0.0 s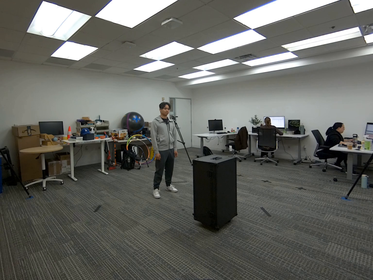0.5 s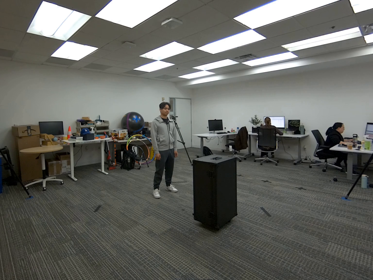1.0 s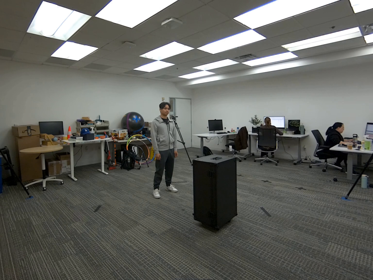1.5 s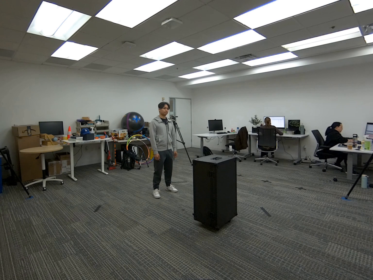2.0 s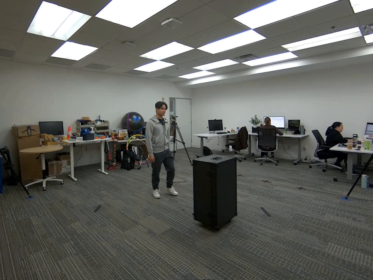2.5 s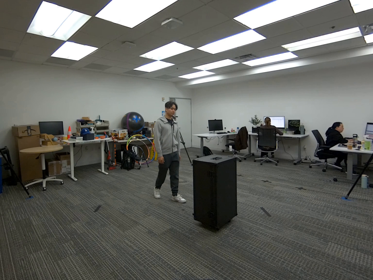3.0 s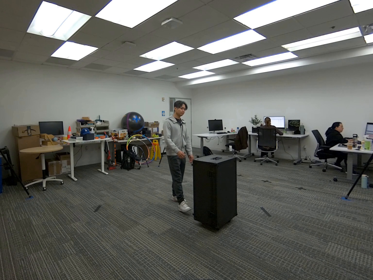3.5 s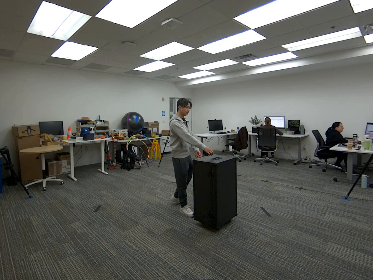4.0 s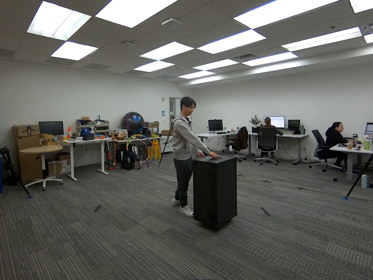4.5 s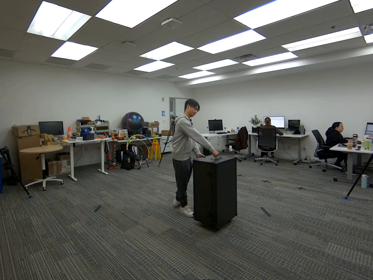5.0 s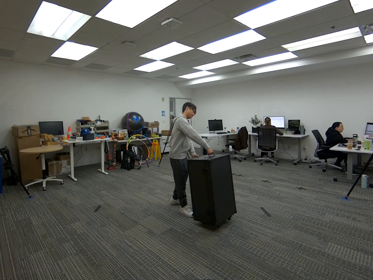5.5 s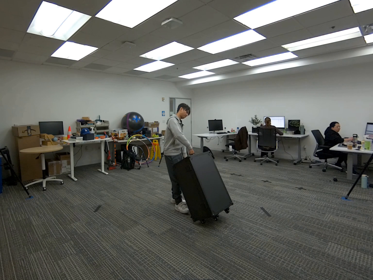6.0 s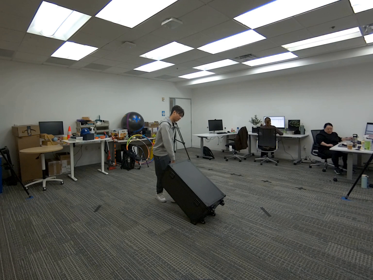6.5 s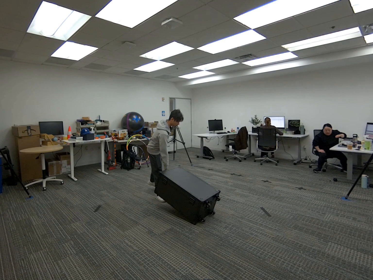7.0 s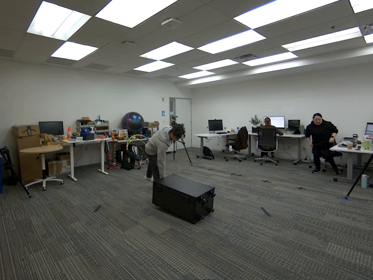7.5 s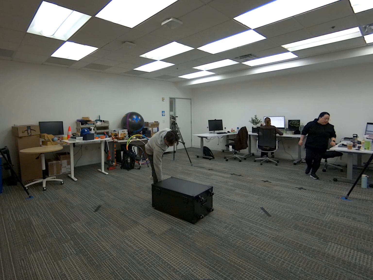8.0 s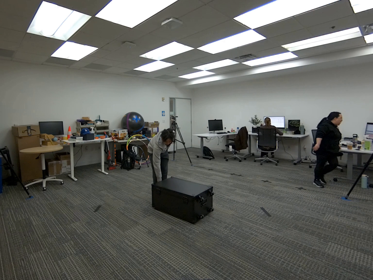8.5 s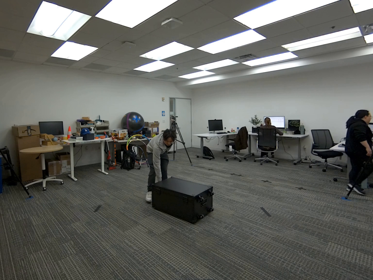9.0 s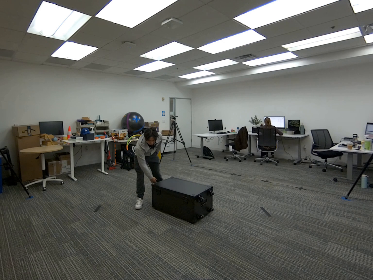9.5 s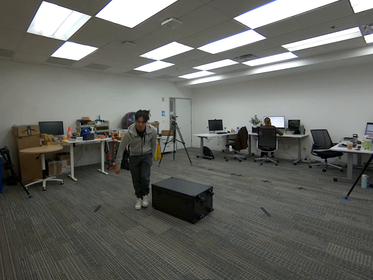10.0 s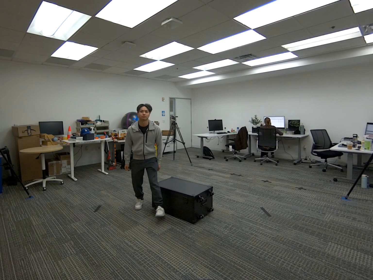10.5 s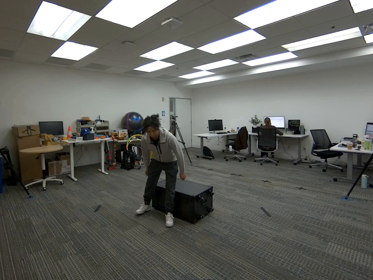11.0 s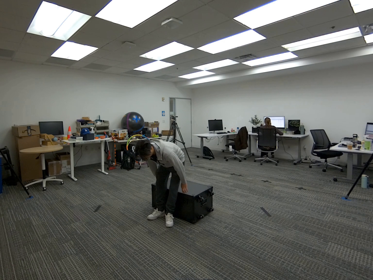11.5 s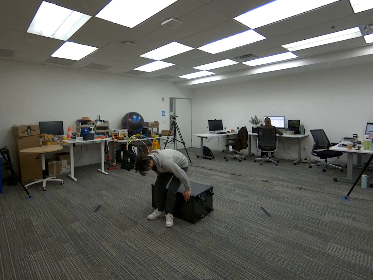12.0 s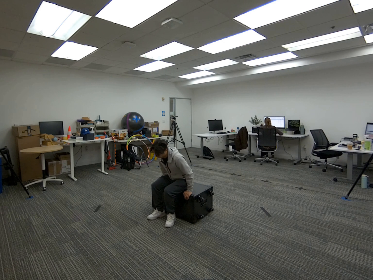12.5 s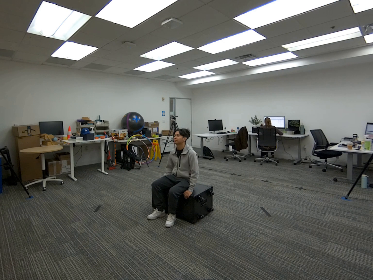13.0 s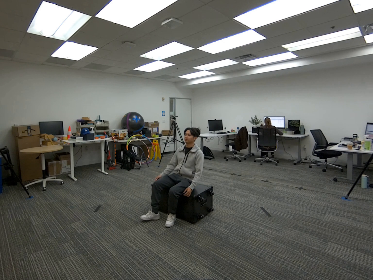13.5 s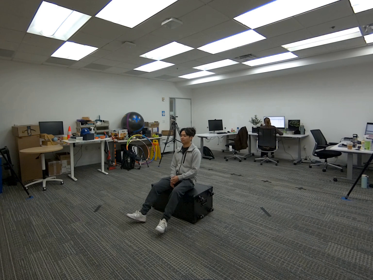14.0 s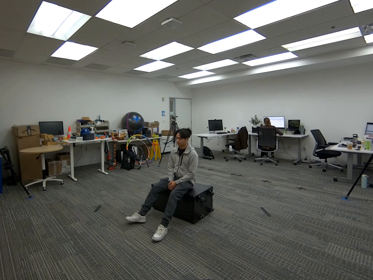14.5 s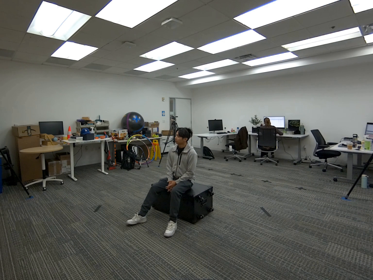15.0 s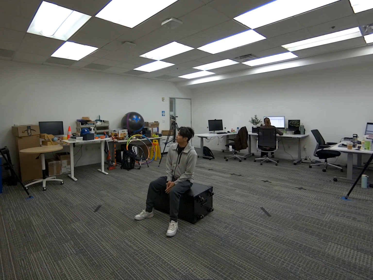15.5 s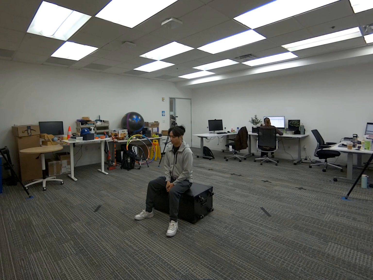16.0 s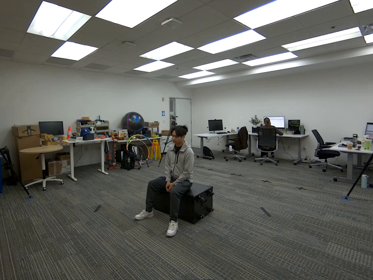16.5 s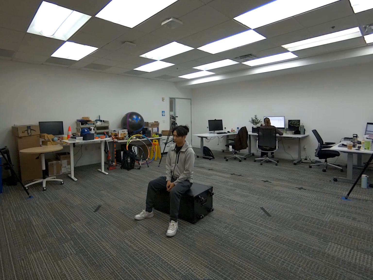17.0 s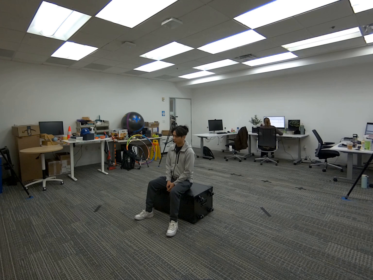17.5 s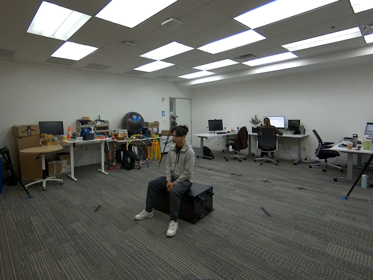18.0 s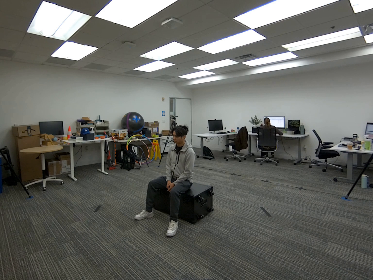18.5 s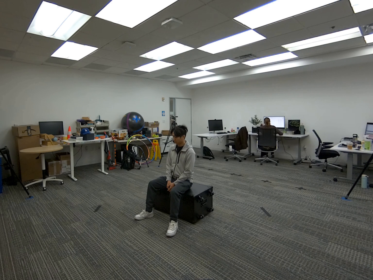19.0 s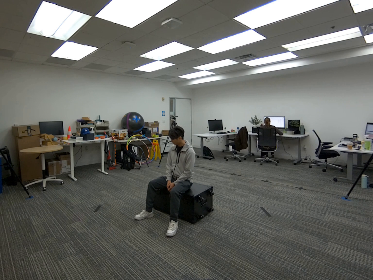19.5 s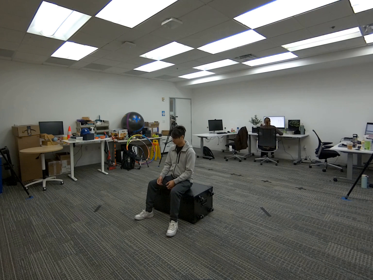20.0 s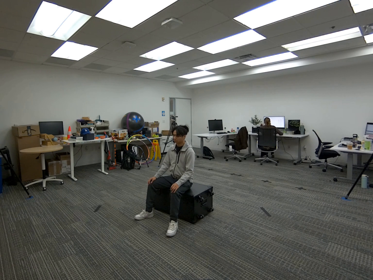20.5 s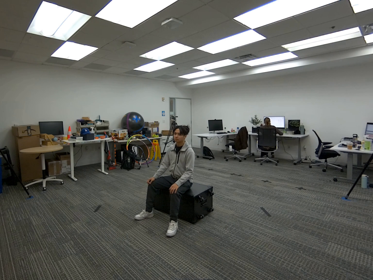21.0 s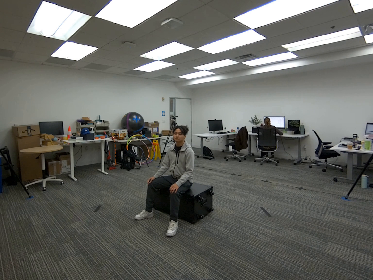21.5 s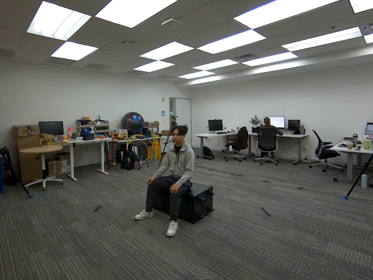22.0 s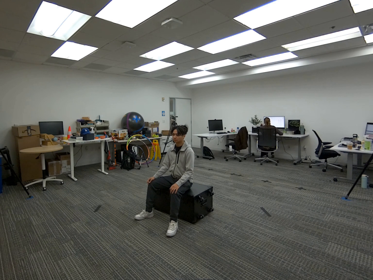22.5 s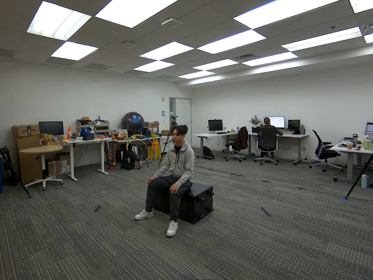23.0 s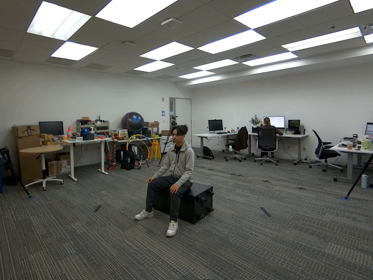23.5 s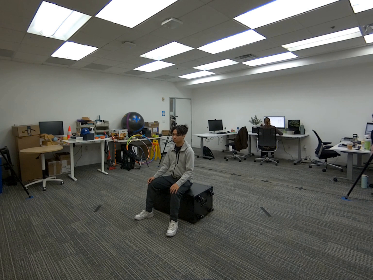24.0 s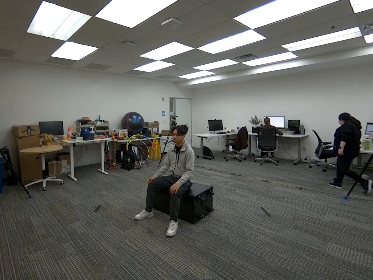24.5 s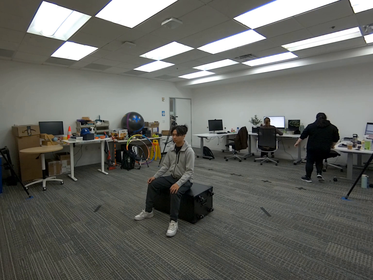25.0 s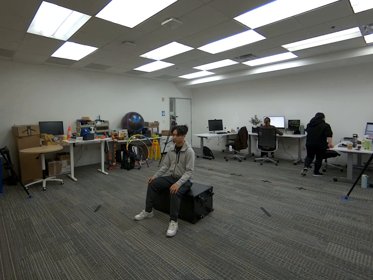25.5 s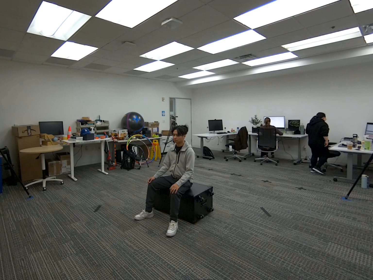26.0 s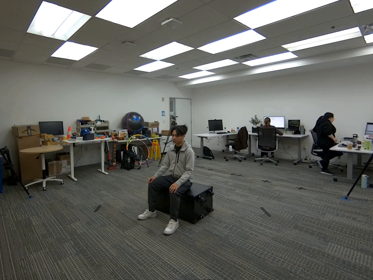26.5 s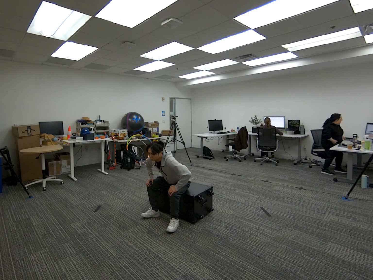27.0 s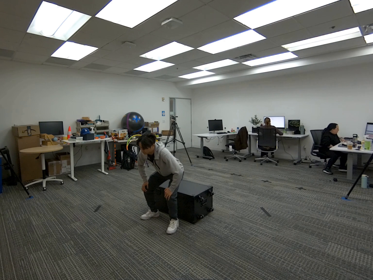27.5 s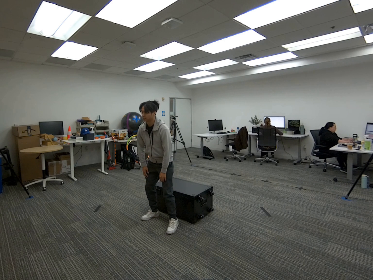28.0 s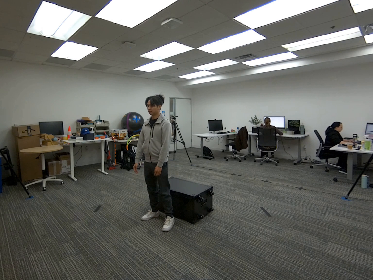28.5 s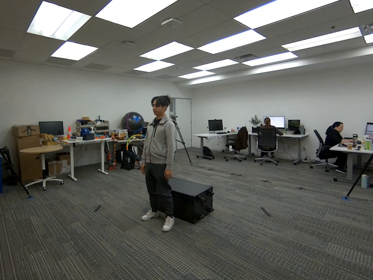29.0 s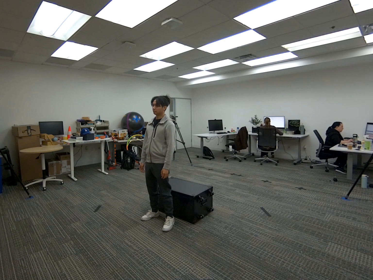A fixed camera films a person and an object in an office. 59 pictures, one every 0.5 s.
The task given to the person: Walk over to the G1 box and place the box on its side and sit down. Stand up when complete.
